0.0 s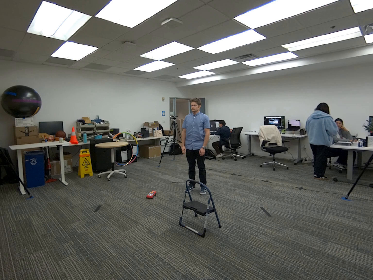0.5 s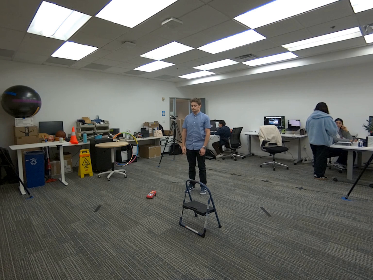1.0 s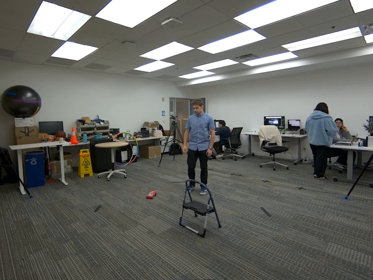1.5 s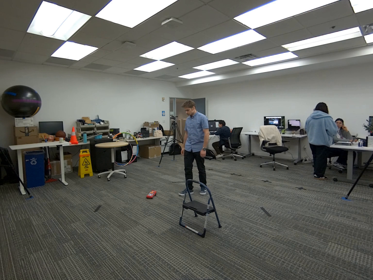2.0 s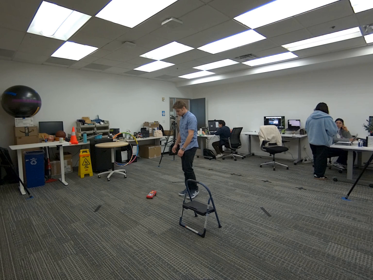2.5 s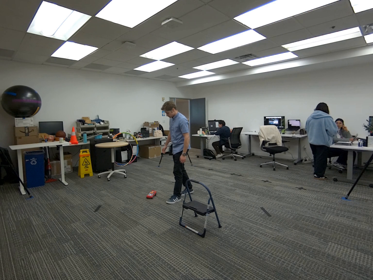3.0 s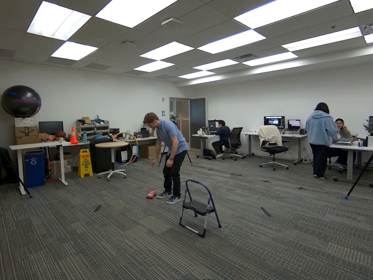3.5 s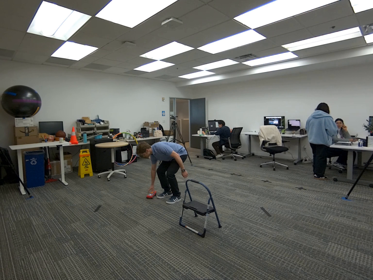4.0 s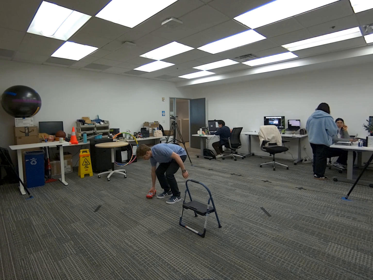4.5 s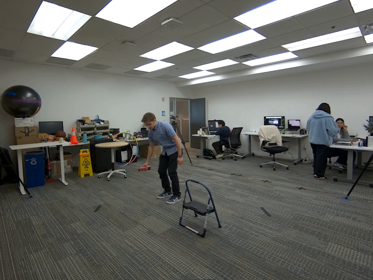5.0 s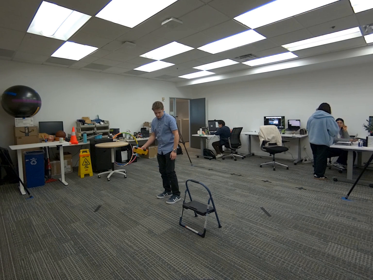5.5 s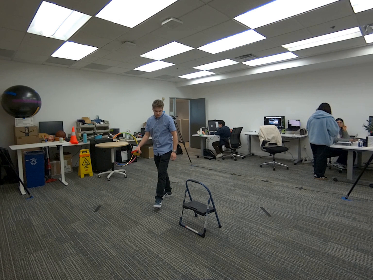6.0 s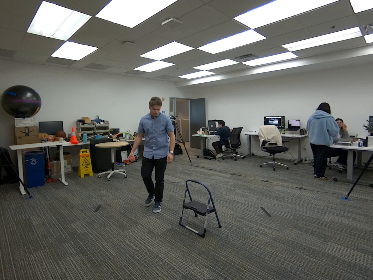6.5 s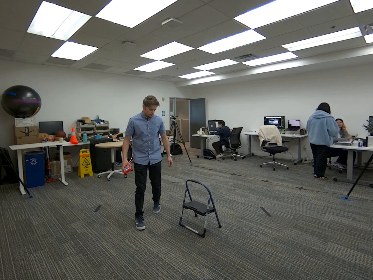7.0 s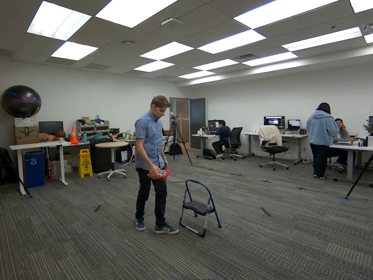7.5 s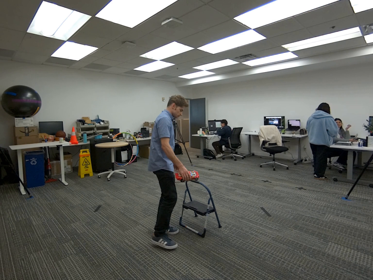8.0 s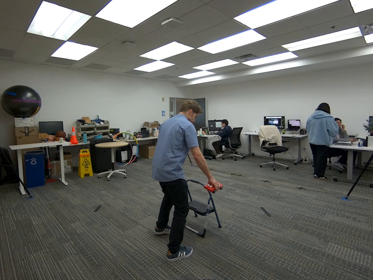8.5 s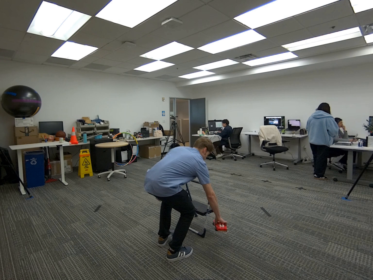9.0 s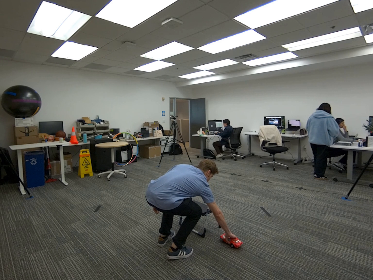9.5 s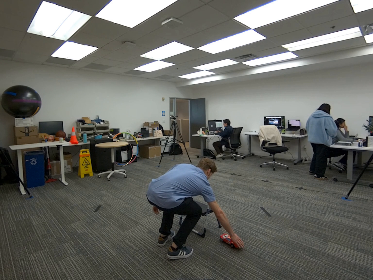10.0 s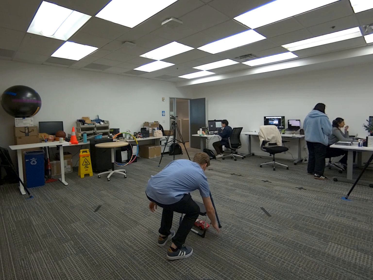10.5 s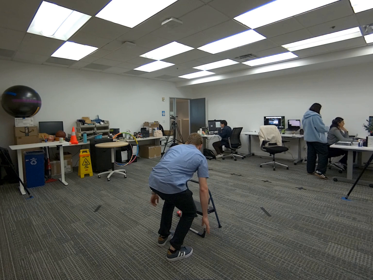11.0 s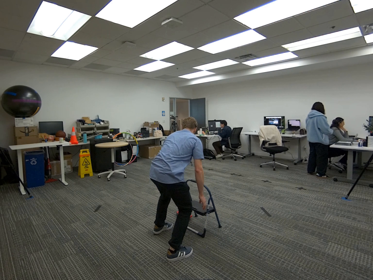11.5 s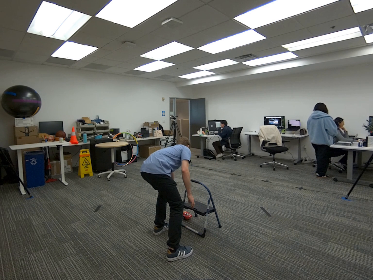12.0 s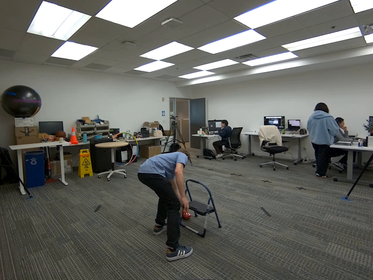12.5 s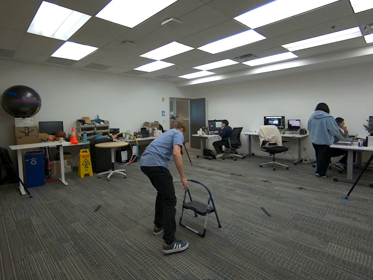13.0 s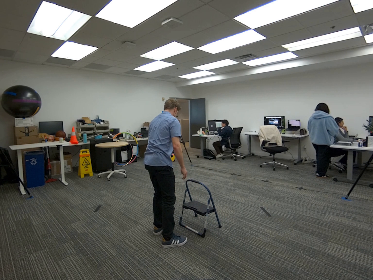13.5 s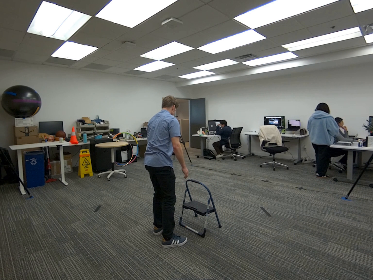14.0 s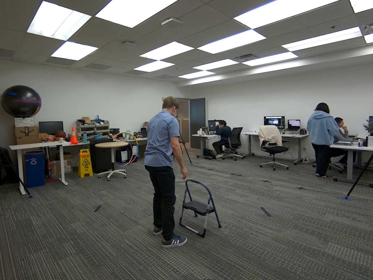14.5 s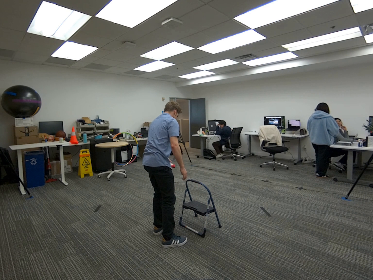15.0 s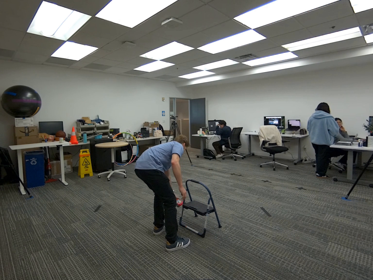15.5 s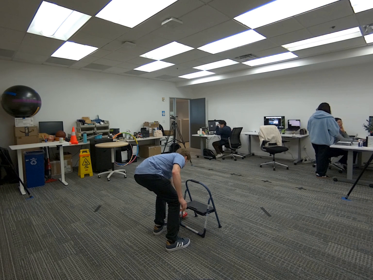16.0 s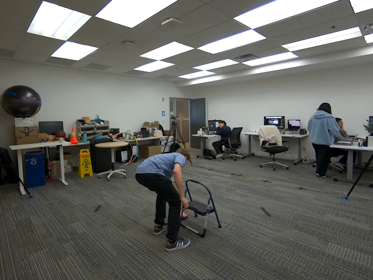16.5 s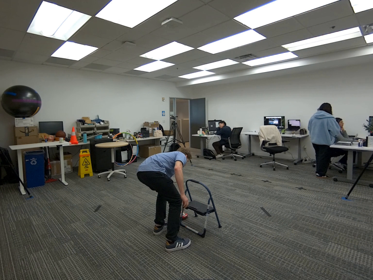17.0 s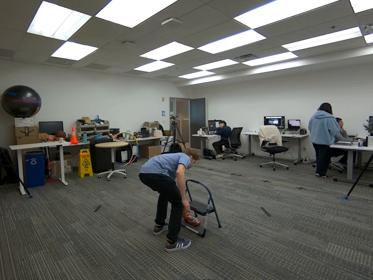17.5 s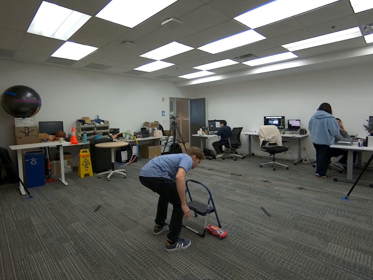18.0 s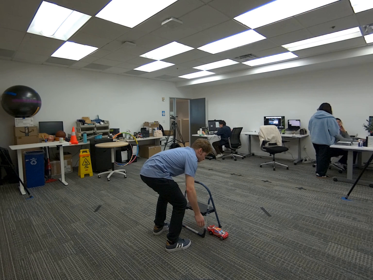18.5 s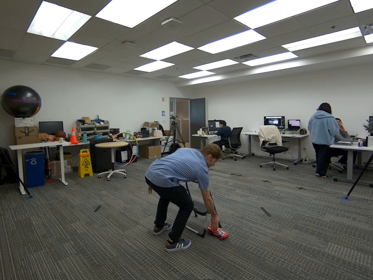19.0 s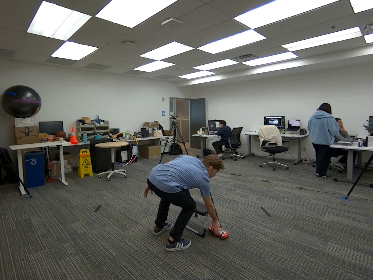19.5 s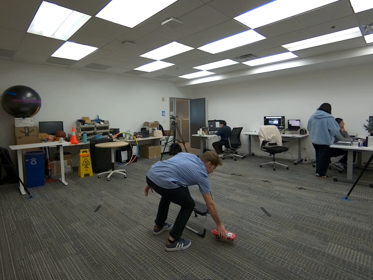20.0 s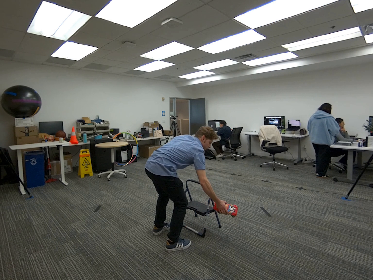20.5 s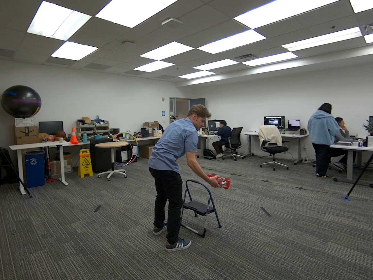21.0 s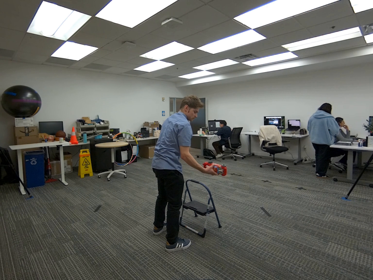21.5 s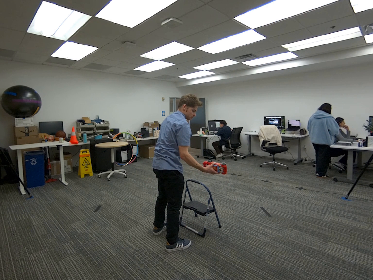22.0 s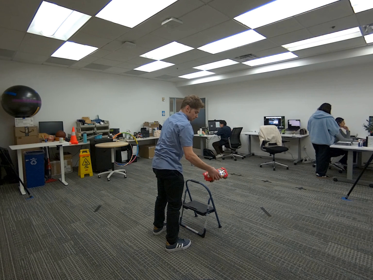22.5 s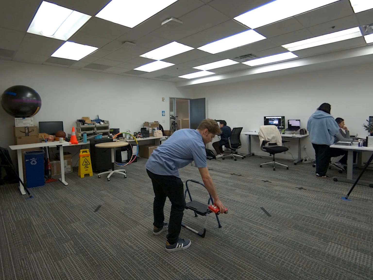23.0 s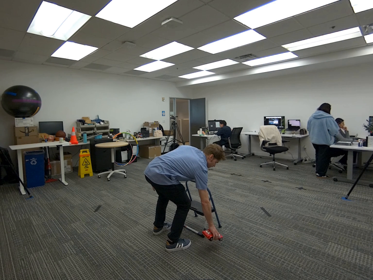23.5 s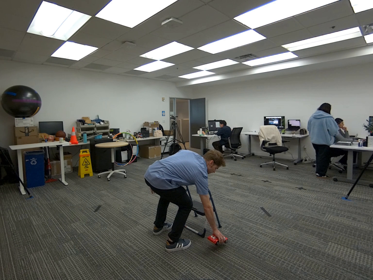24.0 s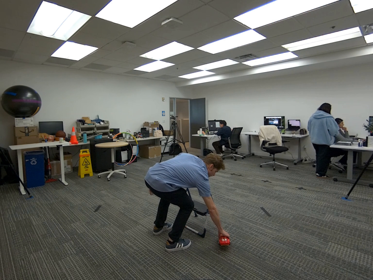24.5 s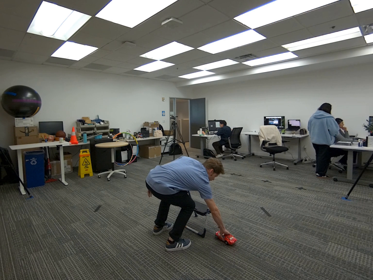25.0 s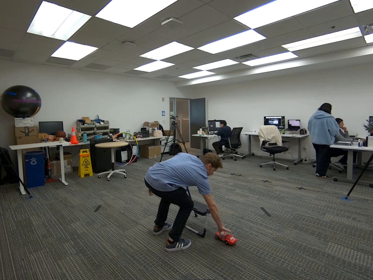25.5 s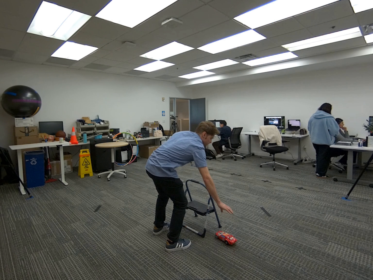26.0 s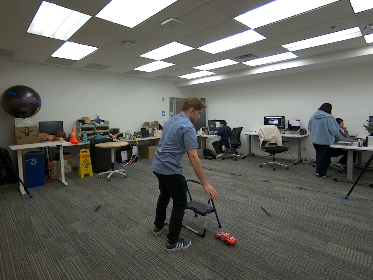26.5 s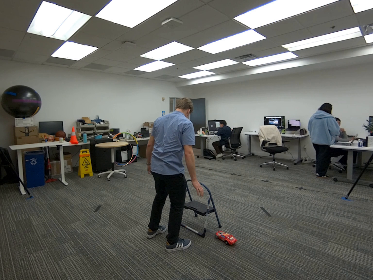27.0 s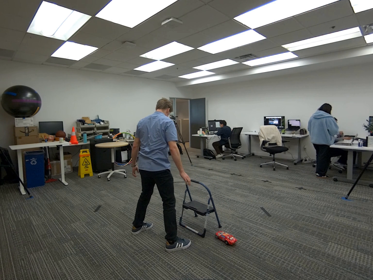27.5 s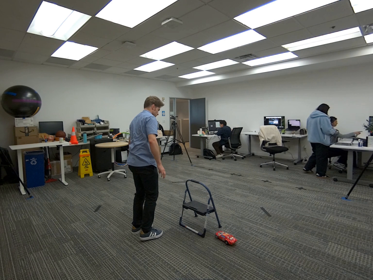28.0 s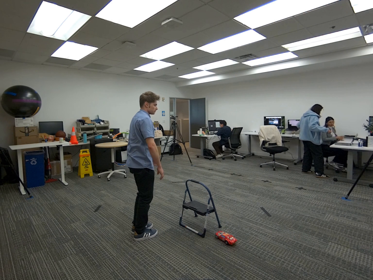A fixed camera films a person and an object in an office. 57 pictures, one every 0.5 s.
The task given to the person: Walk to the toy car on the ground and pick it up with your right hand. Place it on the ground and roll it under the step ladder. Move to the other side, pick up the car again, and roll it back under the step ladder. Continue alternating sides, rolling the car under the ladder each time, until finished.
